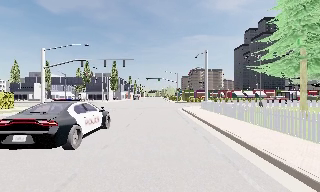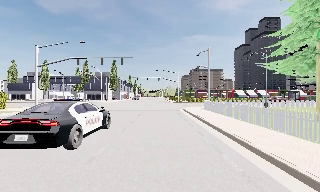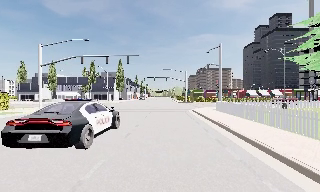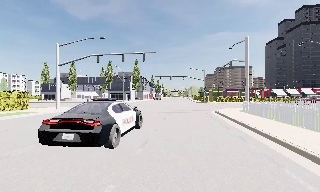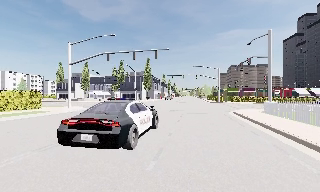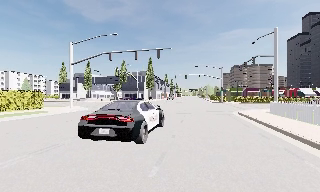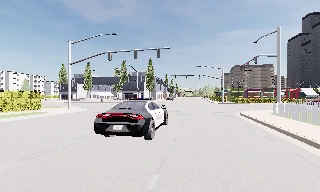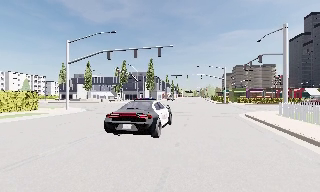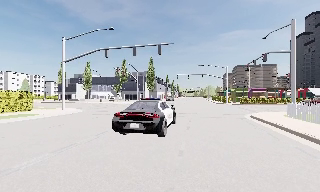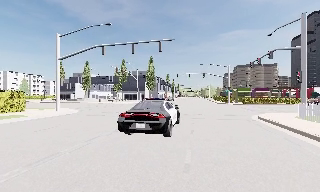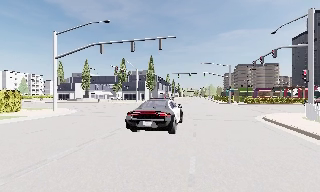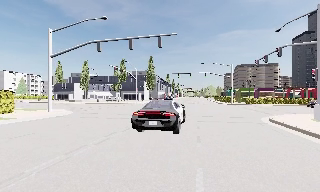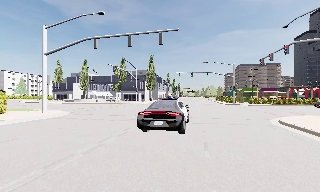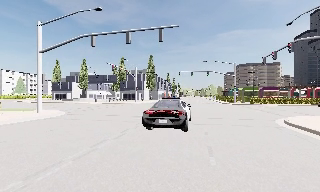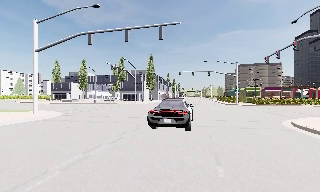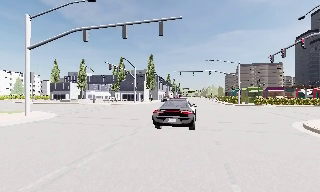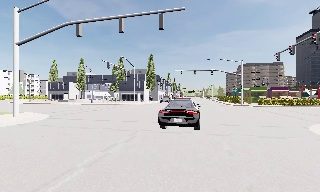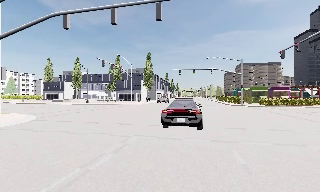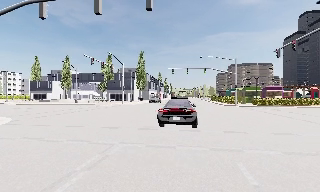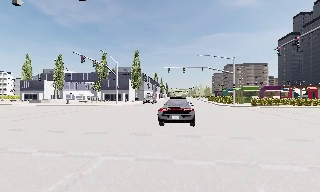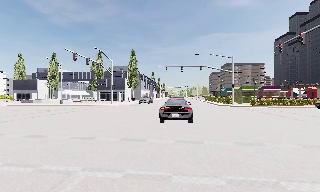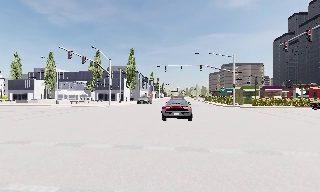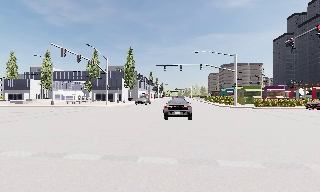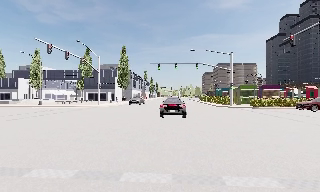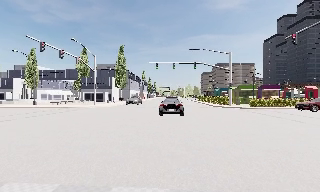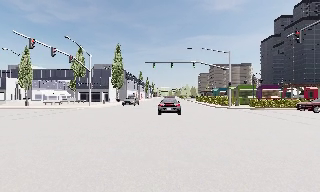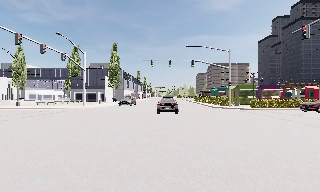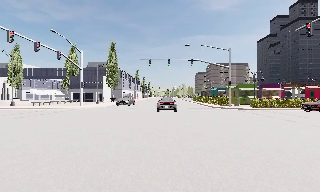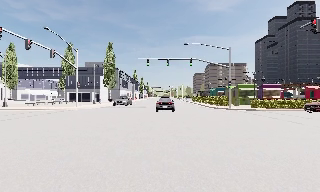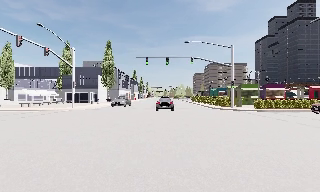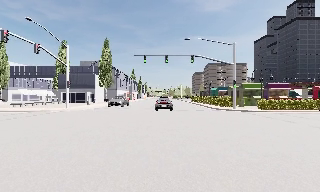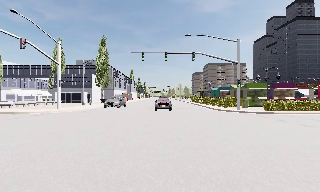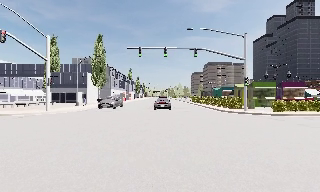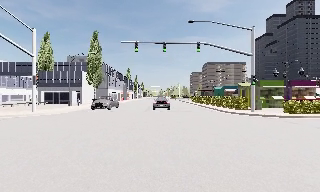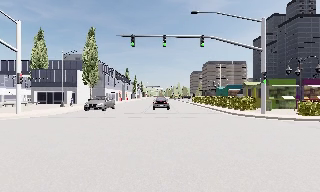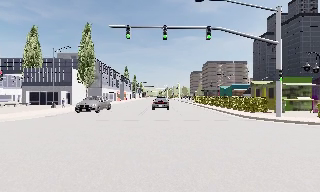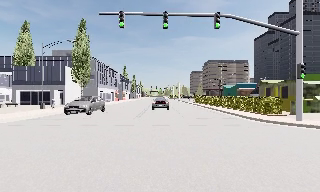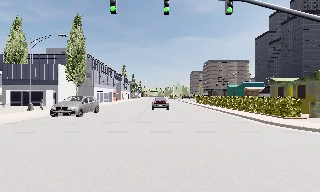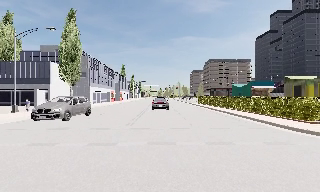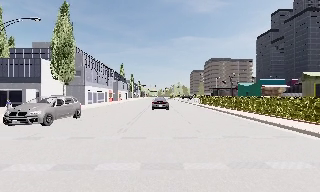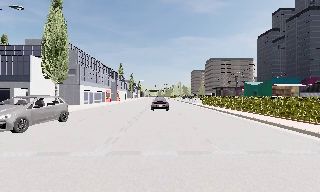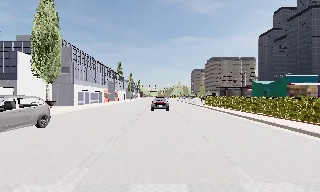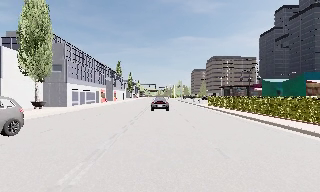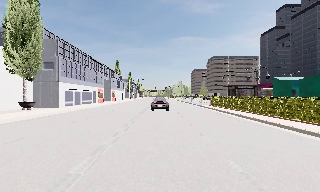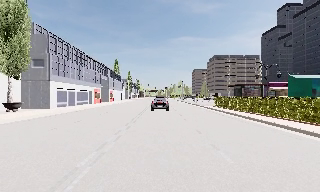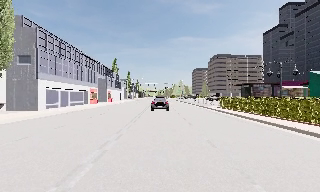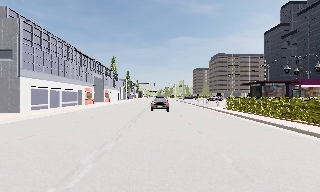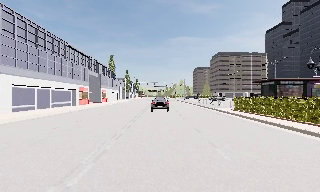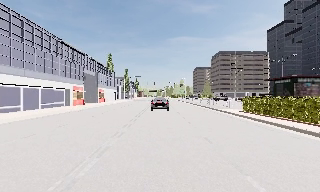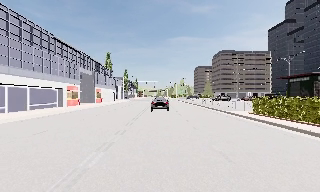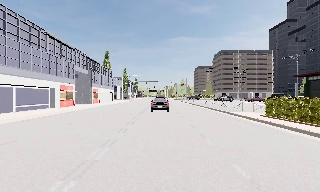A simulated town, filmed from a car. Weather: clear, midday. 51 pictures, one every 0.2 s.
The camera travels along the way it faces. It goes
forward.
0.0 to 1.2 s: The camera pans to its left, which is counterclockwise from overhead, by about 15 degrees. It travels forward, about 5 m, so what stands in front looms larger. It loses speed.
1.2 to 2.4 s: The camera travels forward, about 4.5 m, so what stands in front looms larger.
2.4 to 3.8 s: The camera travels forward, about 6 m, so what stands in front looms larger. It gains speed.
3.8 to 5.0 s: The camera travels forward, about 4.5 m, so what stands in front looms larger.
5.0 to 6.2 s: The camera travels forward, about 5 m, so what stands in front looms larger. It gains speed.
6.2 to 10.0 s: The camera travels forward, about 30 m, so what stands in front looms larger.
The film runs forward here.
